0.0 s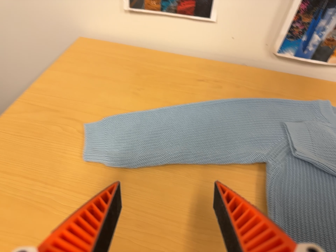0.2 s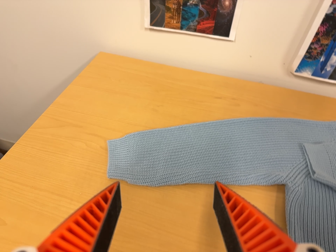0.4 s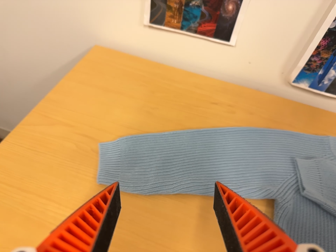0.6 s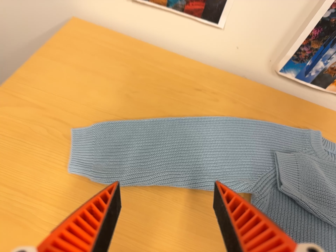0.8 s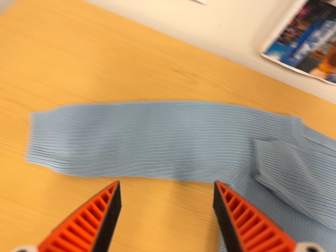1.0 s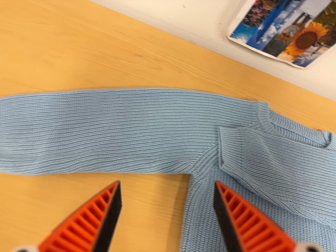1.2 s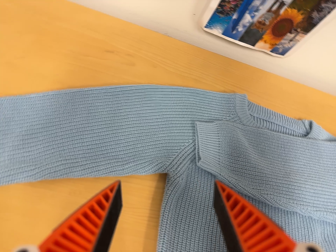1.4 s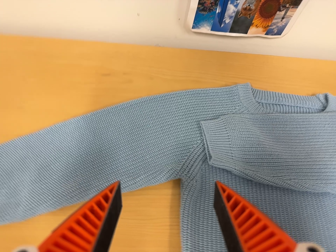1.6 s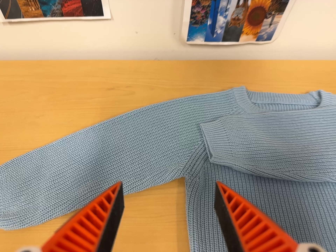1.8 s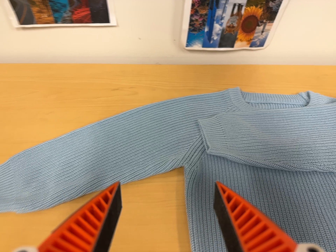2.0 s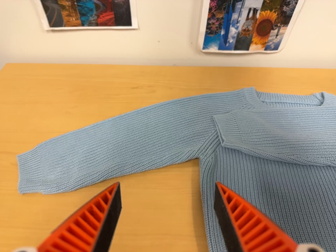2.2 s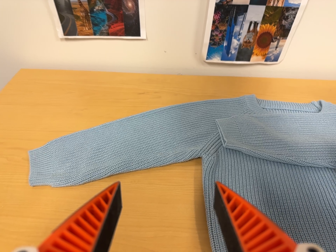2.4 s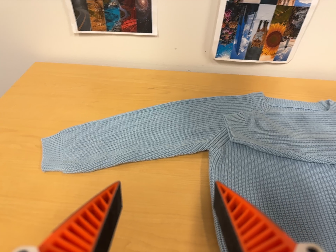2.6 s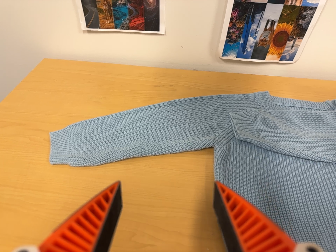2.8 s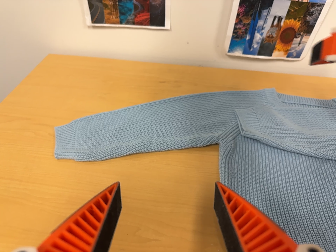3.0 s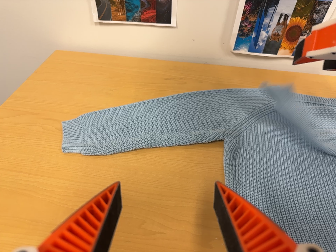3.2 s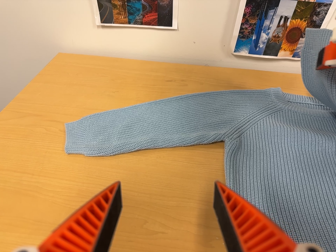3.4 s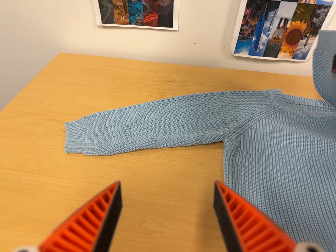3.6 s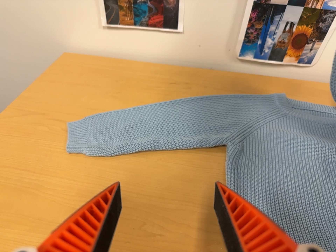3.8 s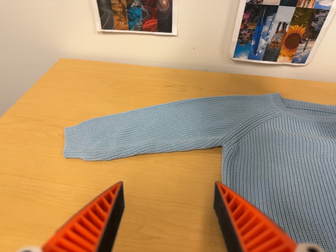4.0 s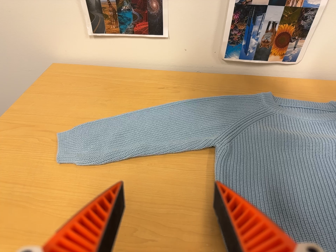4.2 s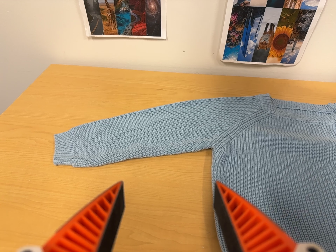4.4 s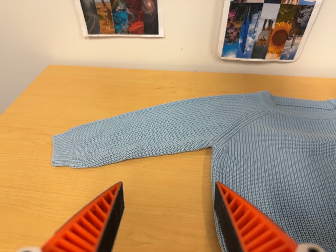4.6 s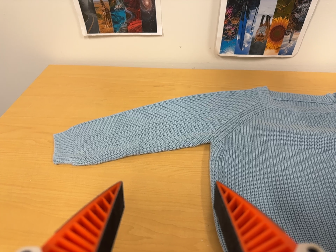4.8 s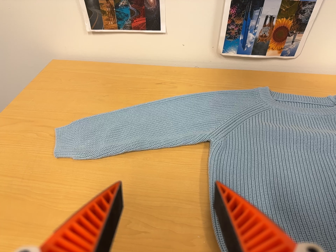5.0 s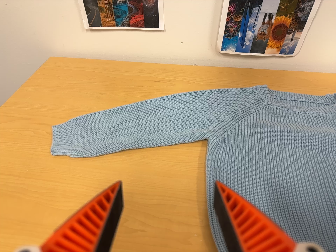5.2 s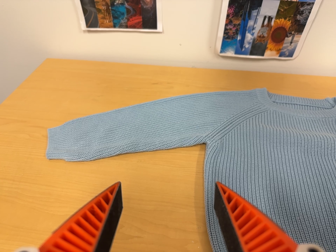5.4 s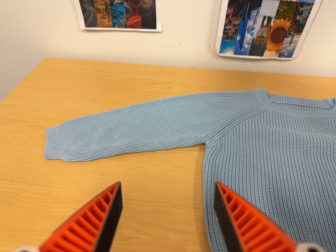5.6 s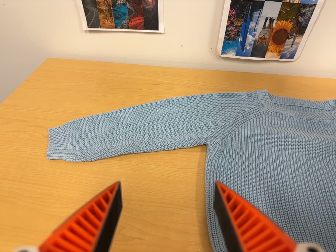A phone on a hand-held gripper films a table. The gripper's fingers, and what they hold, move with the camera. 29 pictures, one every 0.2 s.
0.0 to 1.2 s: The scene slides to the left, as the camera pans about 15 degrees to its right. It travels forward, toward the top of its view and to its right, about 16 cm, so what stands in front looms larger. Its aim tips toward the bottom of its view by about 15 degrees.
1.2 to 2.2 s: The camera swings to its left by about 10 degrees, and the scene slides to the right. It travels toward the bottom of its view and backward, about 18 cm. Its aim tips toward the top of its view by about 15 degrees. It rolls about its line of sight by about 15 degrees, and the scene rotates counterclockwise.
2.2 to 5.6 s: The camera shifts only a little, or ends up much as it began.
The film runs backward here.
